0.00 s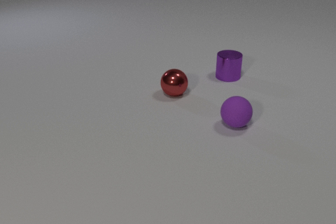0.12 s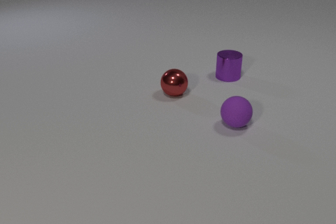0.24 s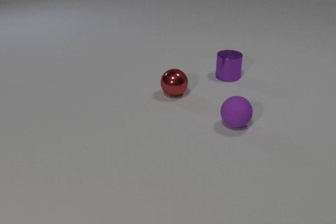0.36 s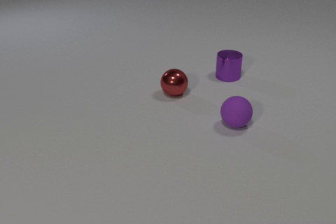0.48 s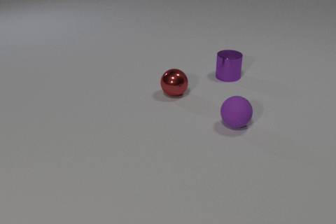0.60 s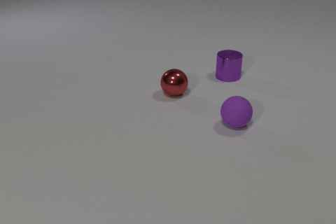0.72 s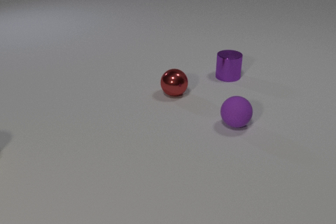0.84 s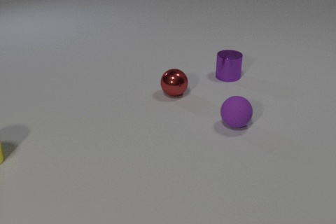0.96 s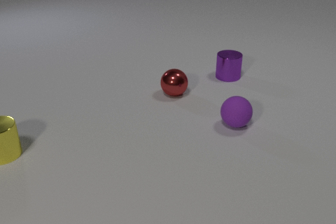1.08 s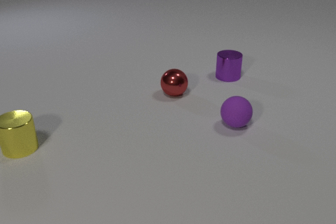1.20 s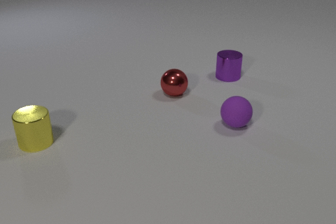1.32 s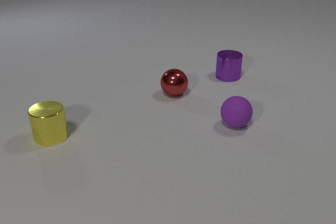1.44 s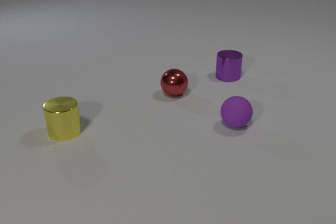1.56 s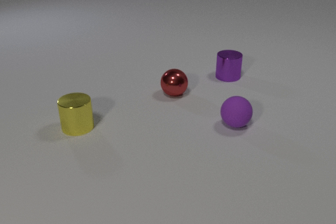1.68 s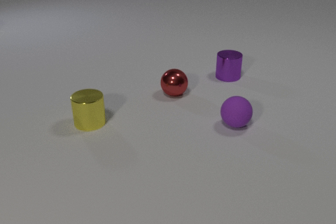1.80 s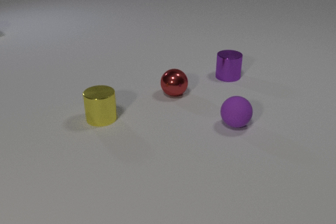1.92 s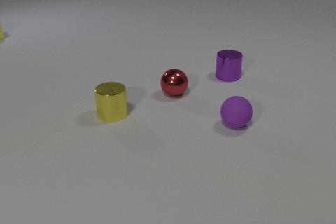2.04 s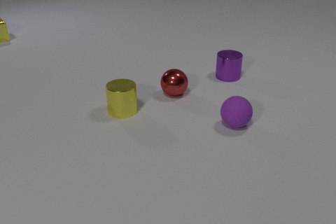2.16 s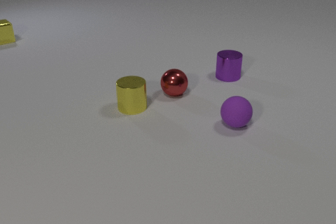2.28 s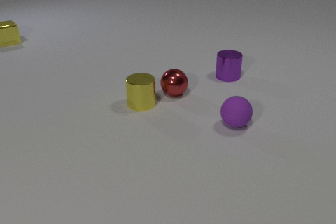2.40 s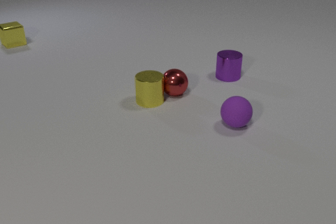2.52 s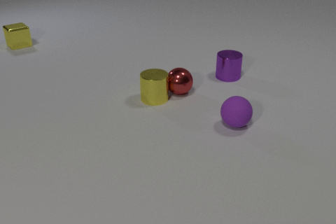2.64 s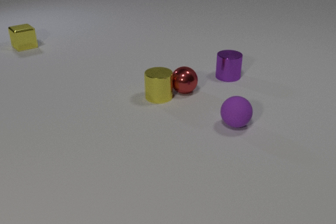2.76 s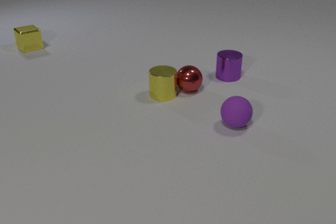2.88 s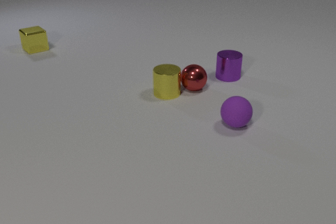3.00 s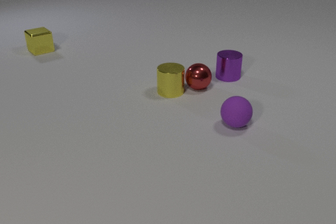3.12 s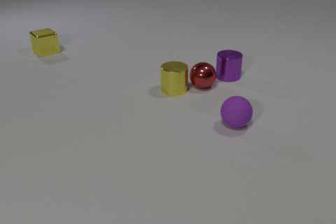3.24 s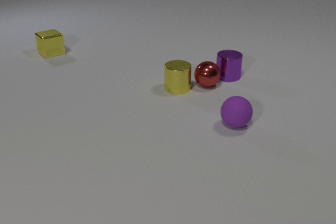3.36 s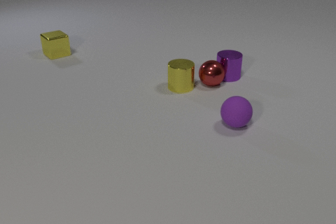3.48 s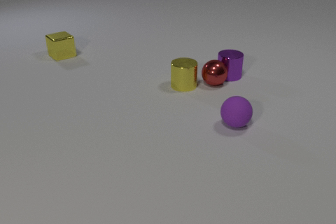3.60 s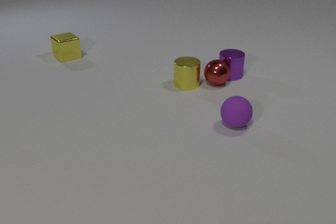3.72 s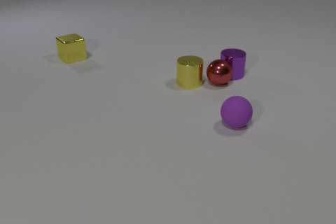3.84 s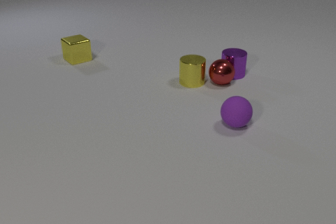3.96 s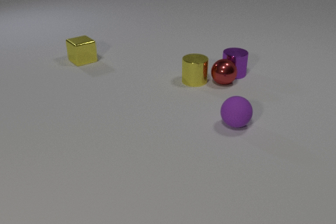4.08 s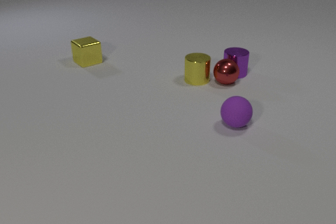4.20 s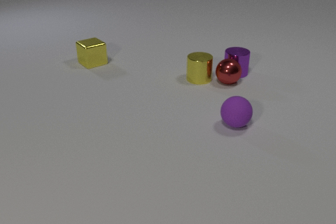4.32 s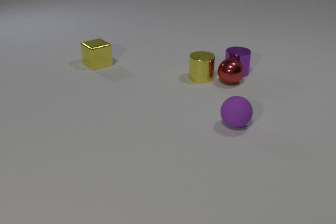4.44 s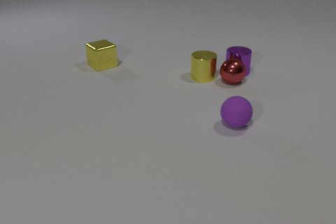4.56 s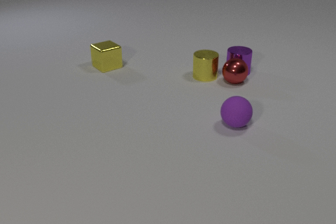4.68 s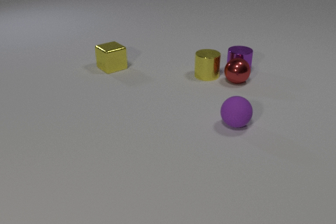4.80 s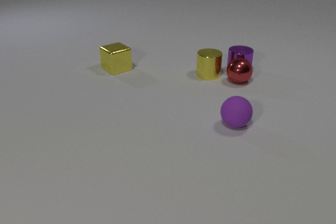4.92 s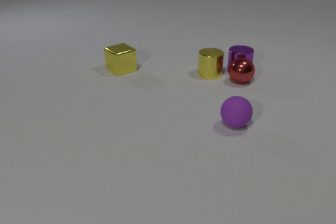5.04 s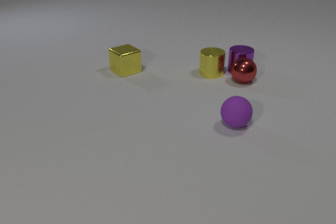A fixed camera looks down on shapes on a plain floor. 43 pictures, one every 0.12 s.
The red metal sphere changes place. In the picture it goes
to the right.
0.00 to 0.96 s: The yellow metal cylinder comes in at the left edge, slides to the right.
0.96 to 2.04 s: The yellow metal cylinder slides to the right and away from the camera. The yellow metal cube comes in at the left edge, slides toward the camera and to the right.
2.04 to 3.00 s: The yellow metal cylinder slides to the right and away from the camera. The red metal sphere rolls to the right and away from the camera. The yellow metal cube slides toward the camera and to the right. The yellow metal cylinder and the red metal sphere collide.
3.00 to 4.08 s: The yellow metal cylinder slides away from the camera and to the right. The red metal sphere rolls to the right and away from the camera. The yellow metal cube slides to the right and toward the camera. The purple metal cylinder slides away from the camera and to the right. The red metal sphere and the purple metal cylinder collide.
4.08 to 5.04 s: The yellow metal cylinder slides away from the camera and to the right. The red metal sphere rolls to the right. The yellow metal cube slides to the right and toward the camera. The purple metal cylinder slides away from the camera and to the right.
What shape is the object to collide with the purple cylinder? sphere.
How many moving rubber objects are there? 0.
Are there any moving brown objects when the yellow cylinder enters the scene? no.
